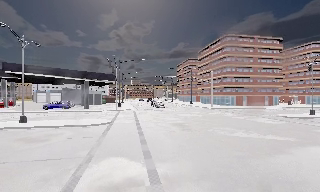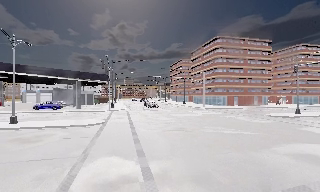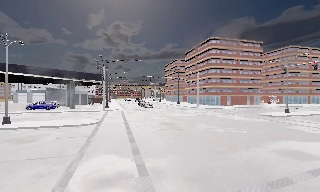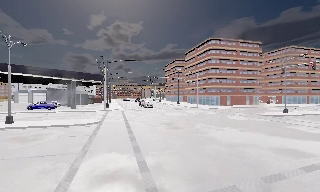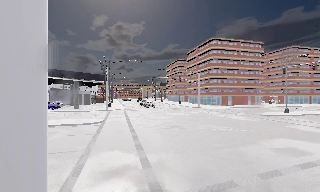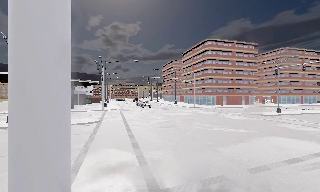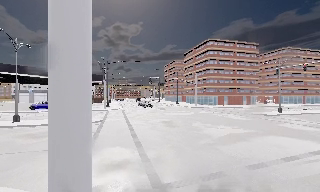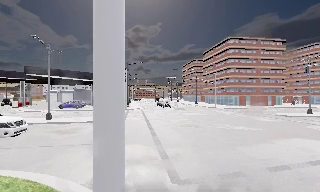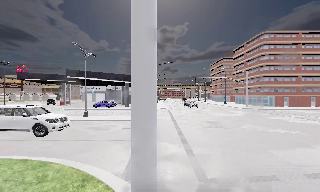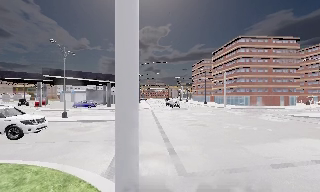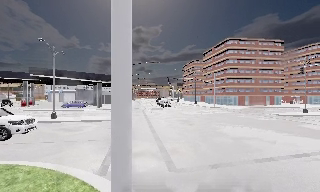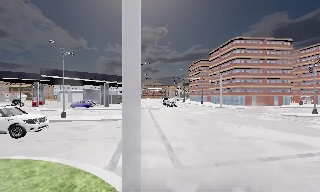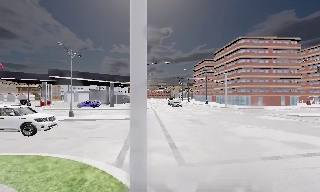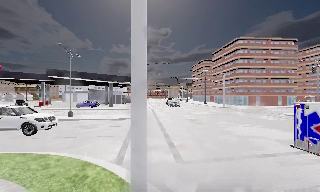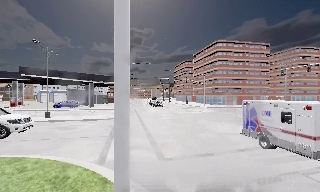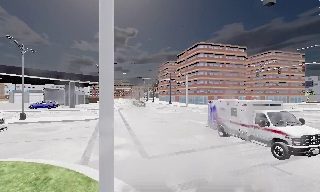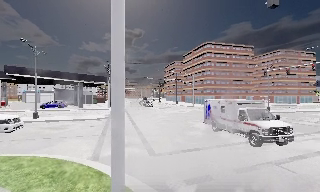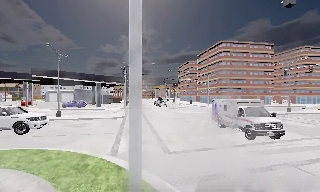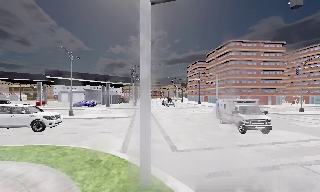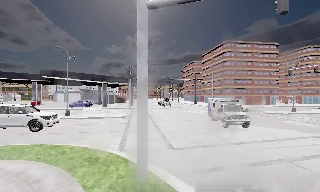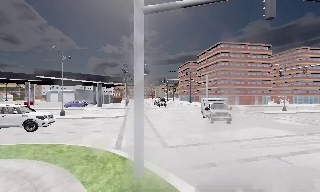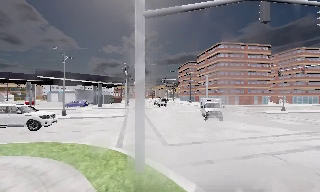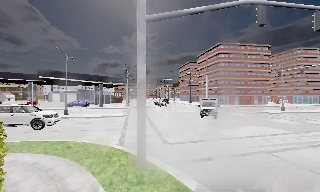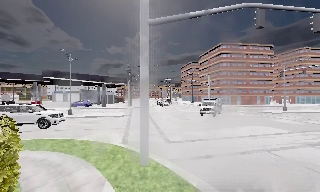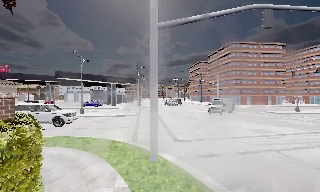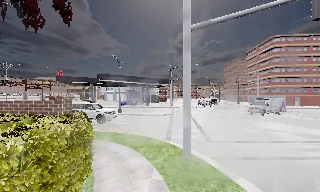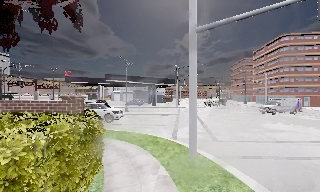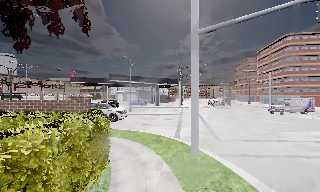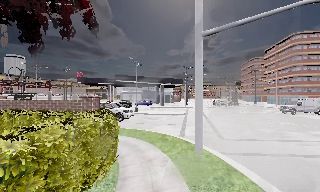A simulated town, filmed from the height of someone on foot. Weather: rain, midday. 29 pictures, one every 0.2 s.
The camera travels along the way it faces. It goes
backward.
0.0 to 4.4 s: The camera travels backward, about 6 m, so what stands in front gets smaller.
4.4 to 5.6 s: The camera swings to its left by about 20 degrees, and the scene slides to the right. It travels backward, about 1.5 m, so what stands in front gets smaller.
The film runs backward here.
